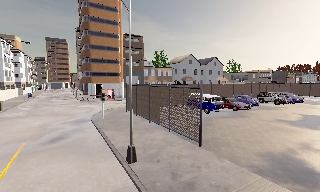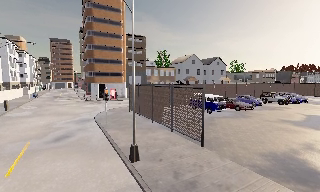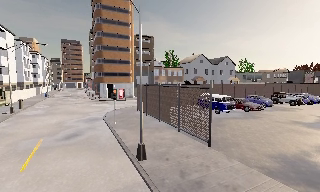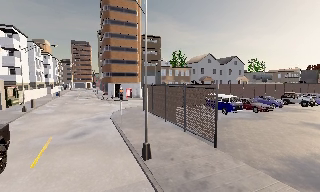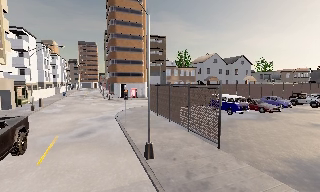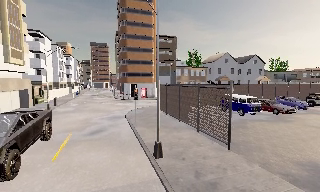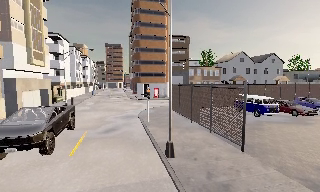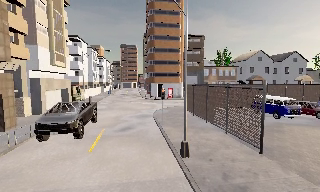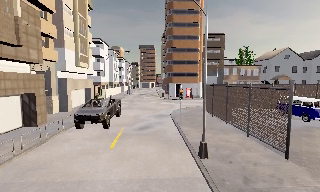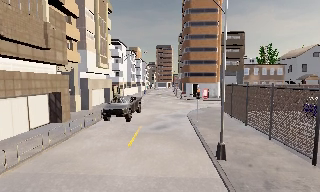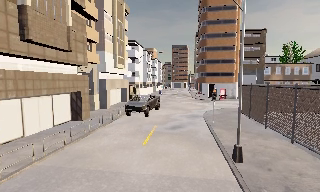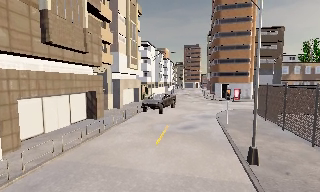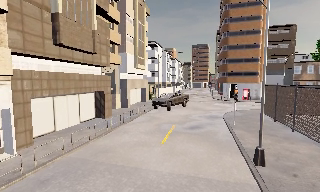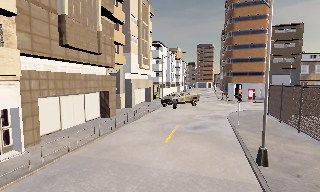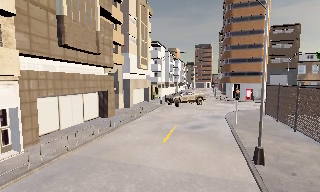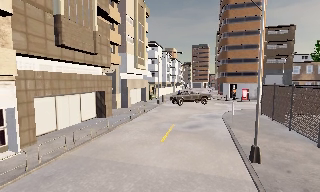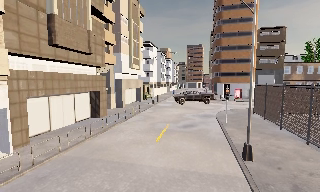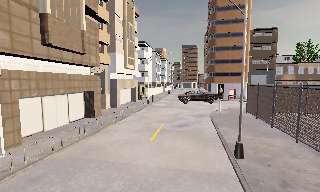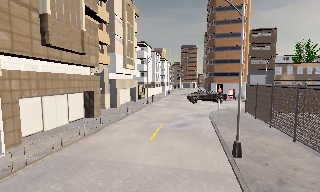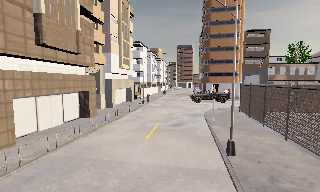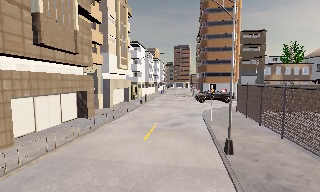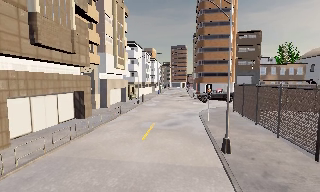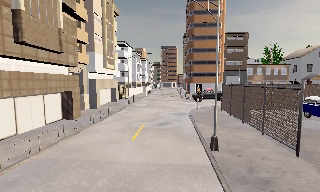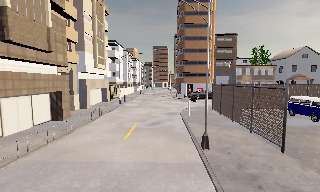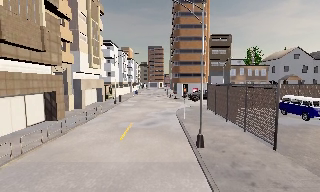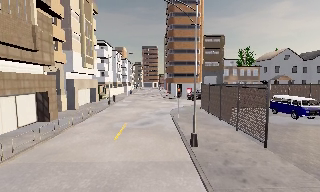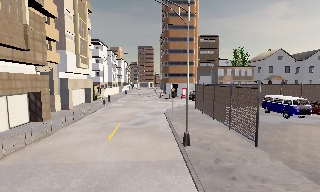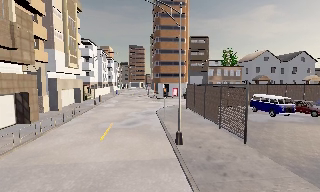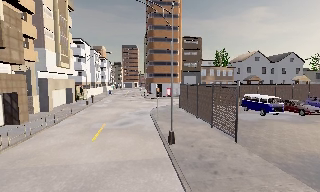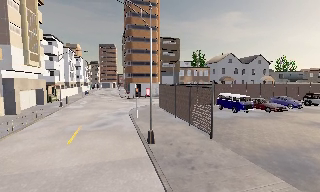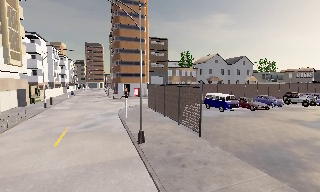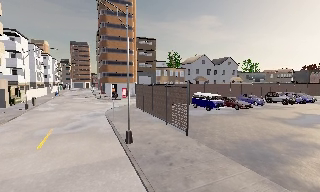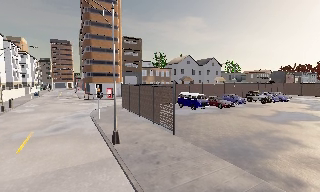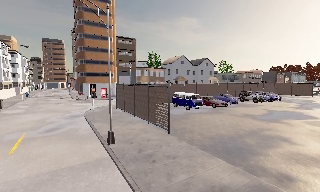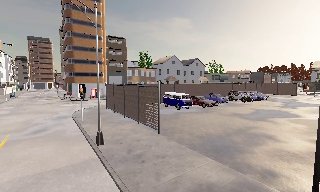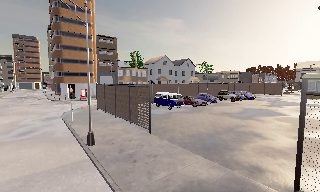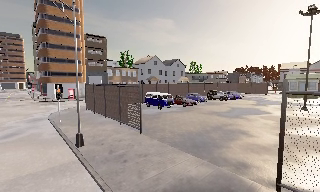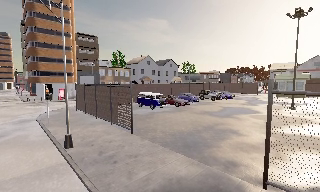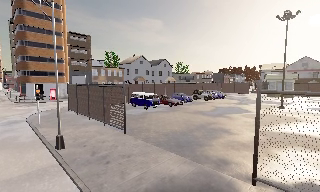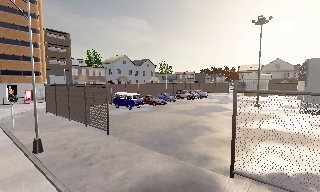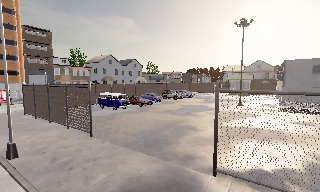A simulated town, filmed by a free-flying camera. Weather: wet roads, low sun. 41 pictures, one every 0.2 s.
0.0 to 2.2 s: The camera swings to its left by about 45 degrees, and the scene slides to the right. It travels backward, about 1 m.
2.2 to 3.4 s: The camera travels backward, about 0.5 m, so what stands in front gets smaller.
3.4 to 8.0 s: The camera pans to its right, which is clockwise from overhead, by about 65 degrees. It travels backward, about 1.5 m.
The film runs backward here.
